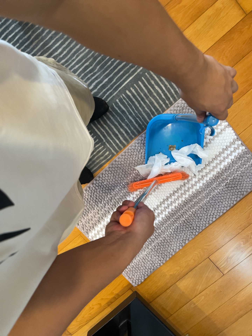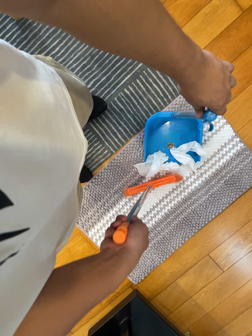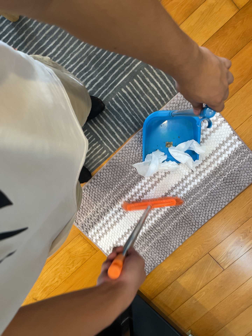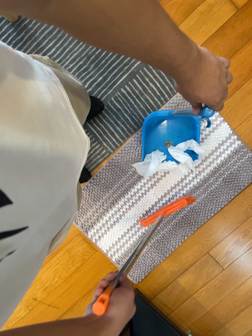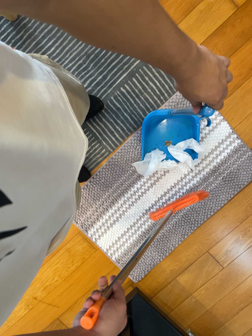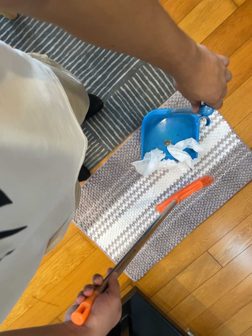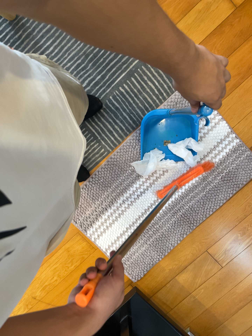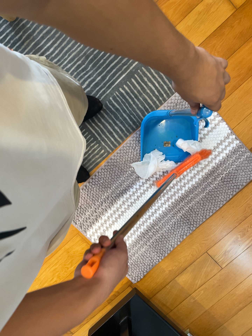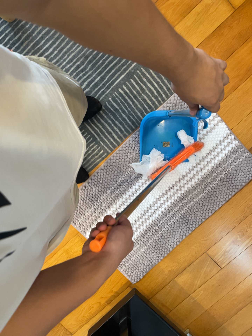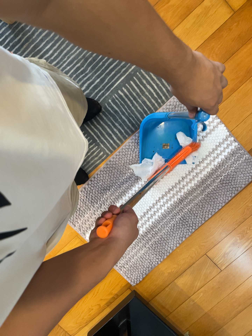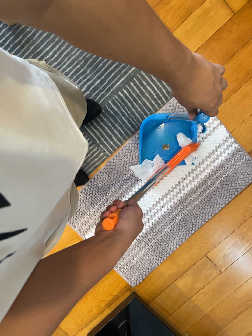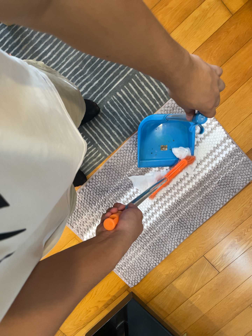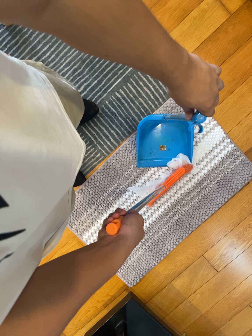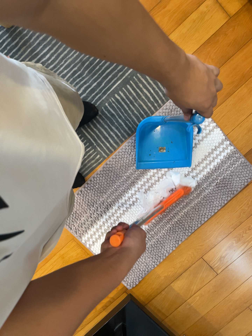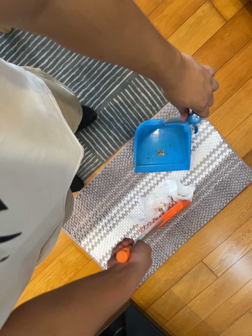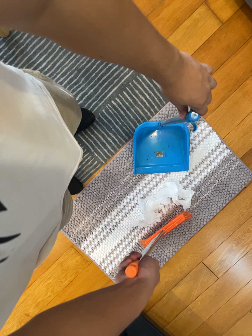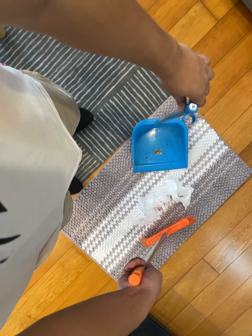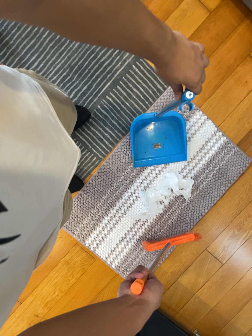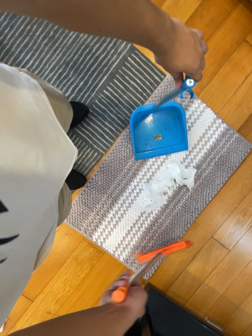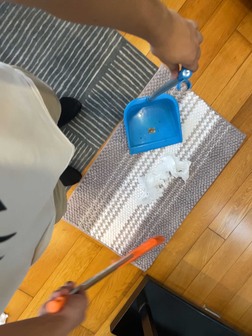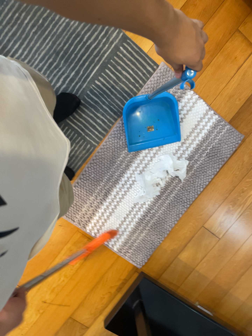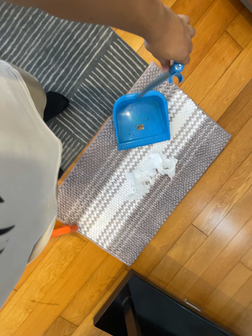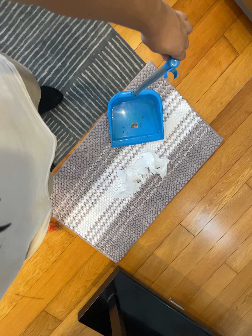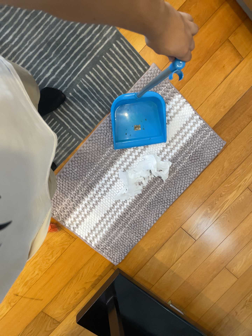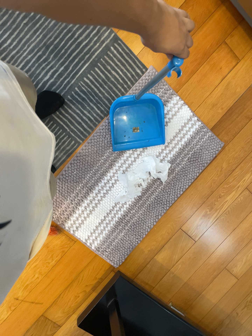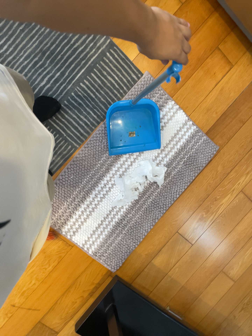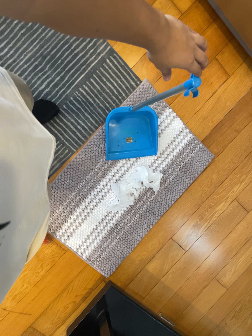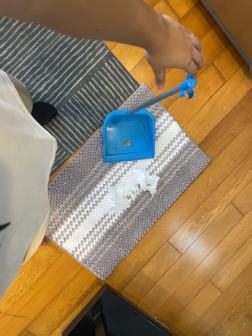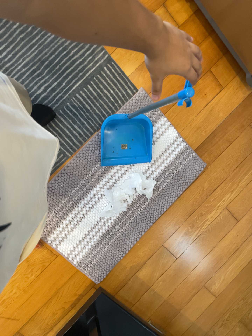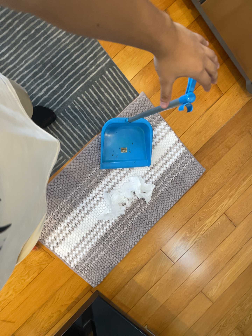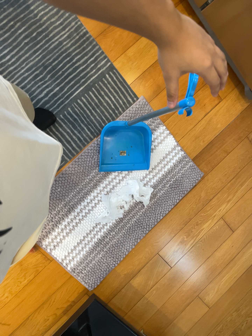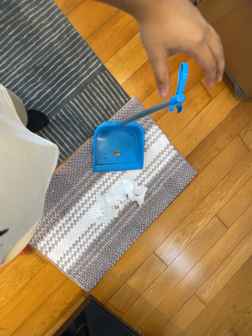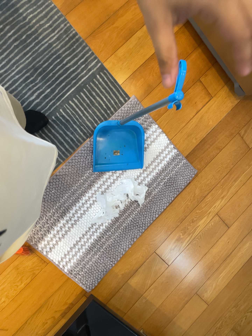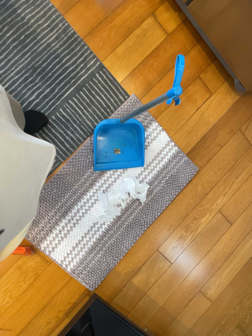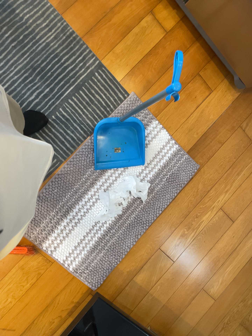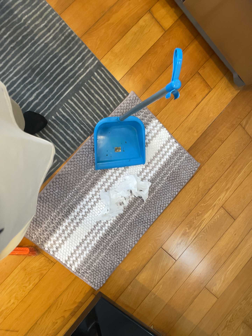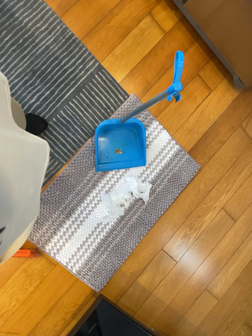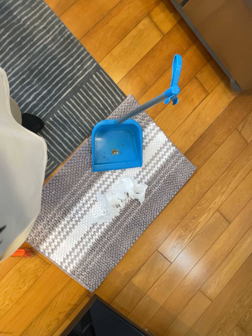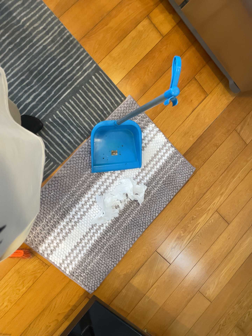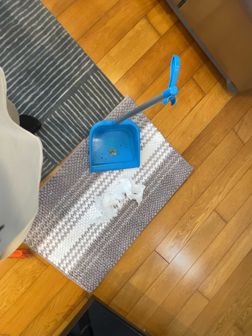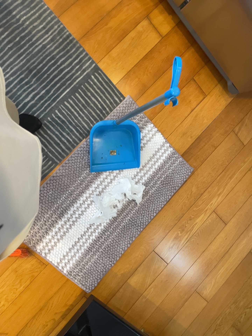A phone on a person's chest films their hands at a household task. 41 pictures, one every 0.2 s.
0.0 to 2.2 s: The camera keeps its place and its aim.
2.2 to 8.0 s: The camera pans to its right by about 15 degrees. It travels to its left, backward and toward the bottom of its view, about 12 cm.
The film runs backward here.
